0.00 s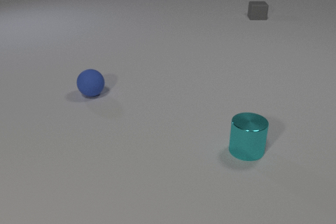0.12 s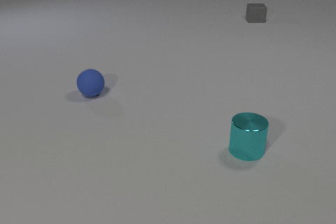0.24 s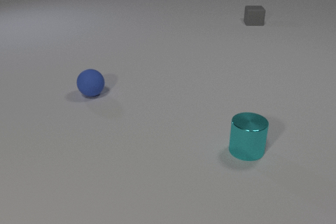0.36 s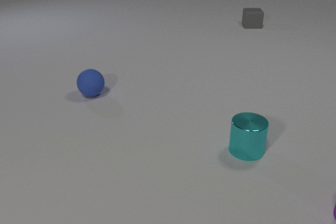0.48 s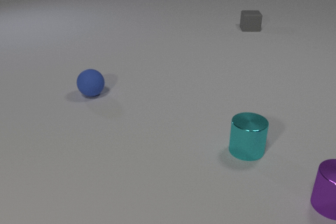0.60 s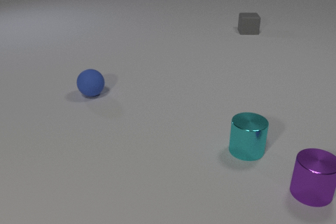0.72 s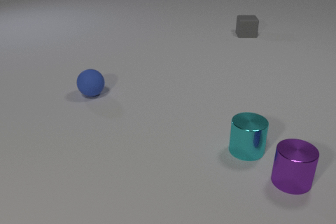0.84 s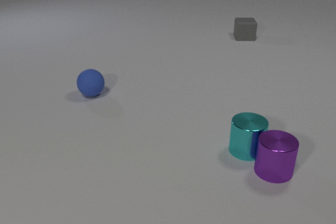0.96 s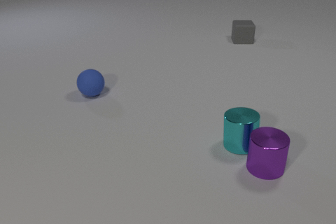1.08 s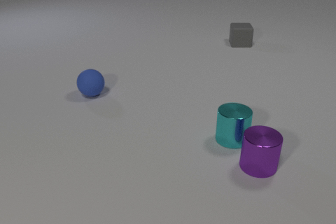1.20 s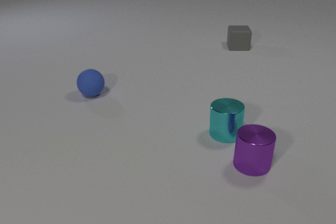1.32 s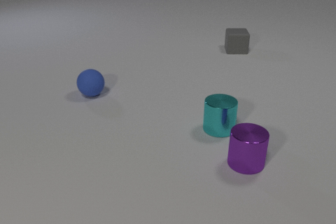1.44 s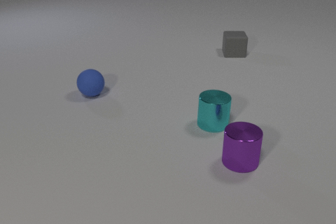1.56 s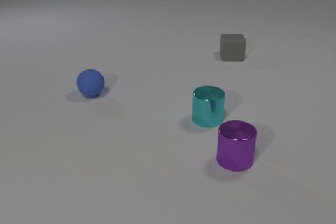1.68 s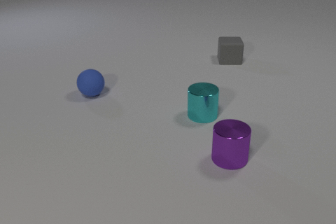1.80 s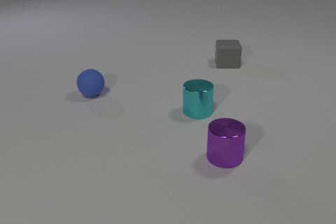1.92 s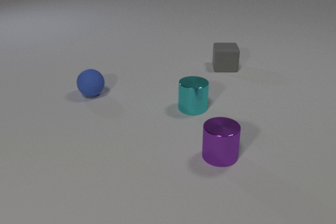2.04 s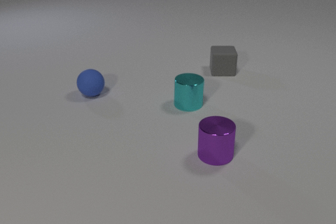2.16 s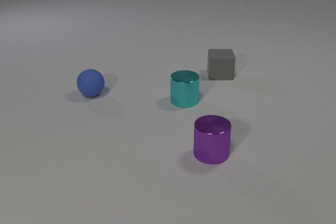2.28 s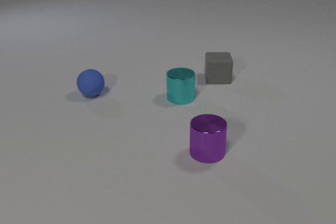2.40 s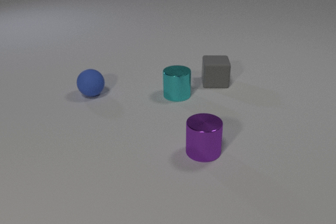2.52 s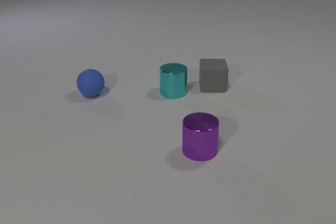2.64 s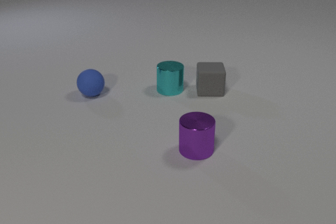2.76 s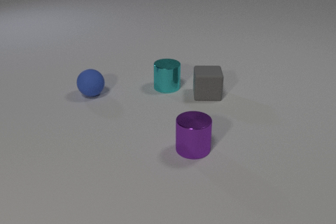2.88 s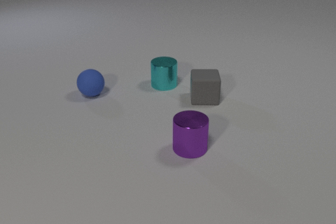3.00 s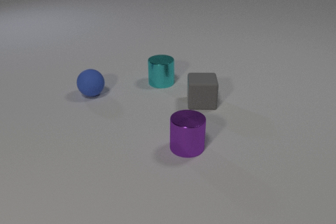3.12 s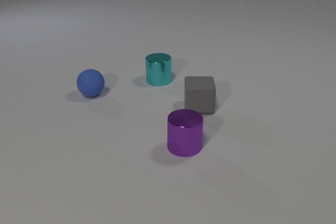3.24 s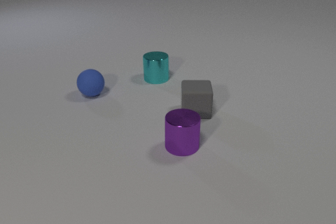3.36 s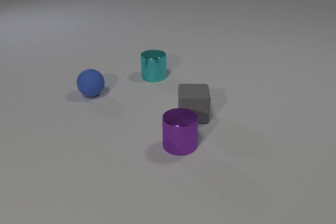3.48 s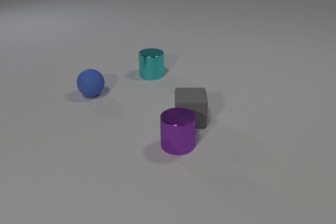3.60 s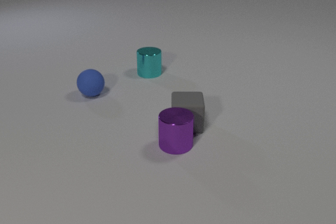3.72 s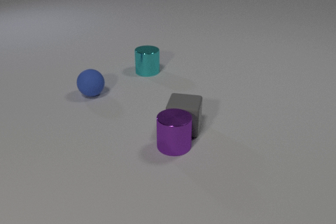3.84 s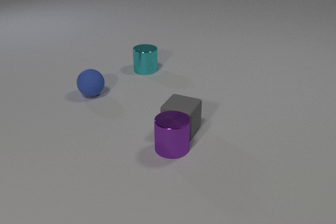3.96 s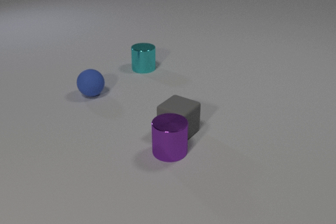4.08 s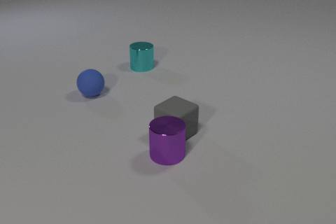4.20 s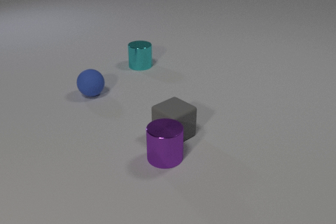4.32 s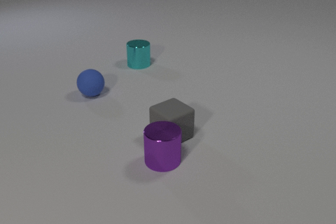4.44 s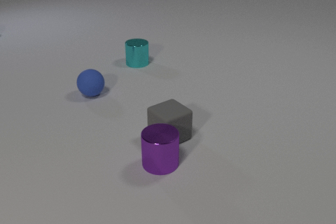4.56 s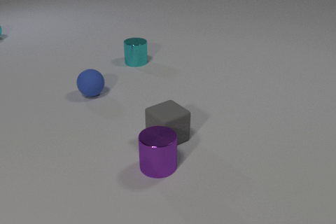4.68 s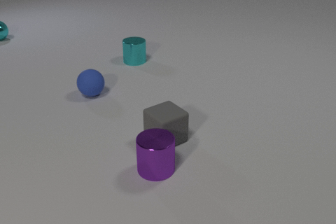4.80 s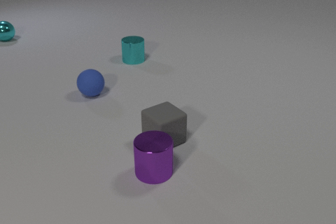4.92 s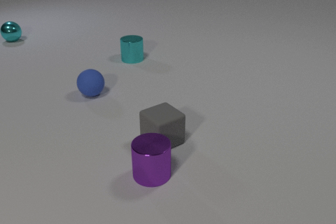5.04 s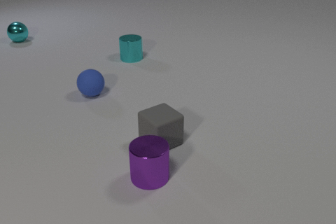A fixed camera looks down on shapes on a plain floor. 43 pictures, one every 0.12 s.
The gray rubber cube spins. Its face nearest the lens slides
to the left.
The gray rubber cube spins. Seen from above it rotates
clockwise.
0.00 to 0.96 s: The purple metal cylinder comes in at the right edge, slides to the left and away from the camera. The cyan metal cylinder slides away from the camera and to the left. The gray rubber cube slides toward the camera. The purple metal cylinder and the cyan metal cylinder collide.
0.96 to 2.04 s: The purple metal cylinder slides to the left. The cyan metal cylinder slides away from the camera and to the left. The gray rubber cube slides toward the camera.
2.04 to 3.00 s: The purple metal cylinder slides to the left. The cyan metal cylinder slides away from the camera and to the left. The gray rubber cube slides toward the camera.
3.00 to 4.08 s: The purple metal cylinder slides to the left and toward the camera. The cyan metal cylinder slides away from the camera and to the left. The gray rubber cube slides toward the camera and to the left, spins clockwise seen from above by about 45 degrees, its near face sliding to the left. The purple metal cylinder and the gray rubber cube collide.
4.08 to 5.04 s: The purple metal cylinder slides toward the camera and to the left. The cyan metal cylinder slides away from the camera and to the left. The cyan metal sphere comes in at the left edge, rolls to the right and toward the camera. The gray rubber cube slides toward the camera and to the left.
How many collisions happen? 2.
How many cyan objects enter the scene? 1.
Are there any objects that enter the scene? yes.
